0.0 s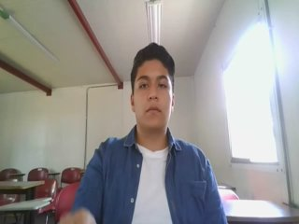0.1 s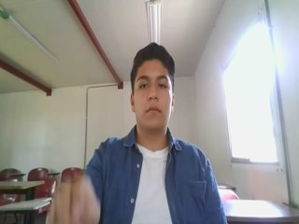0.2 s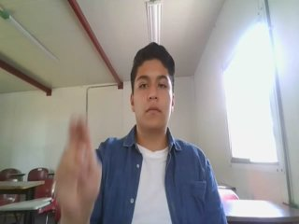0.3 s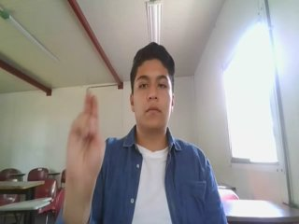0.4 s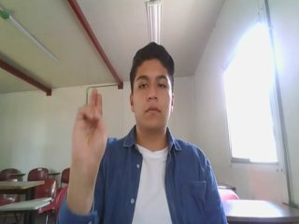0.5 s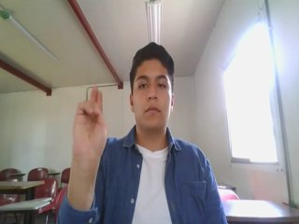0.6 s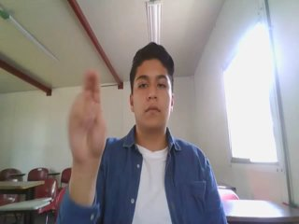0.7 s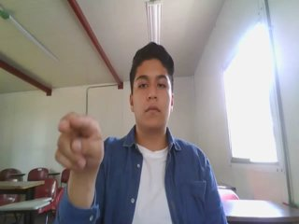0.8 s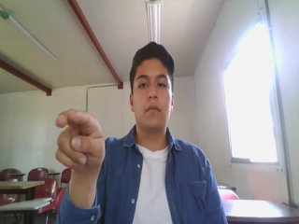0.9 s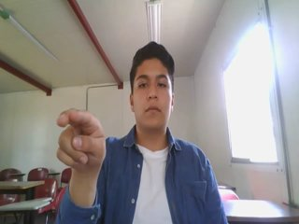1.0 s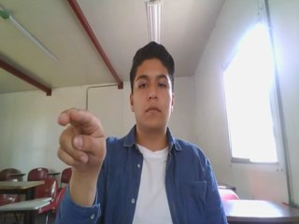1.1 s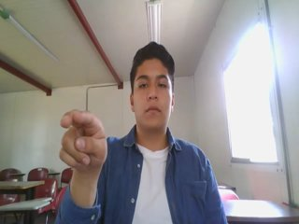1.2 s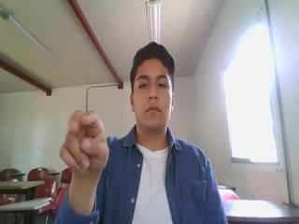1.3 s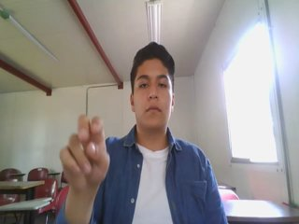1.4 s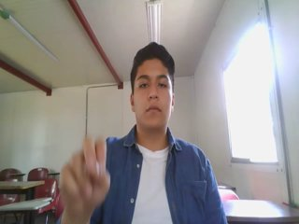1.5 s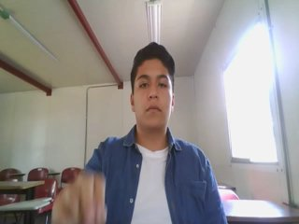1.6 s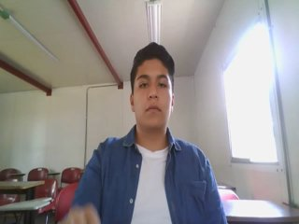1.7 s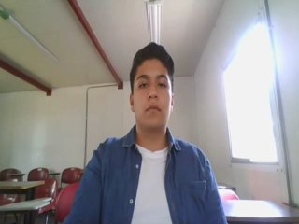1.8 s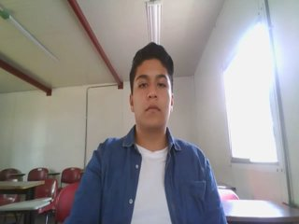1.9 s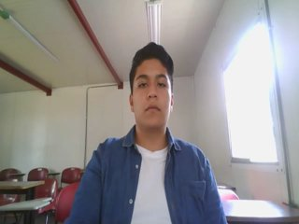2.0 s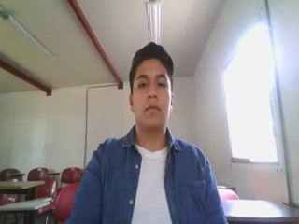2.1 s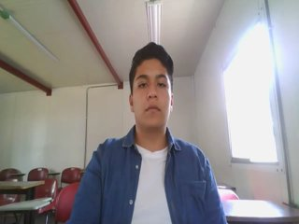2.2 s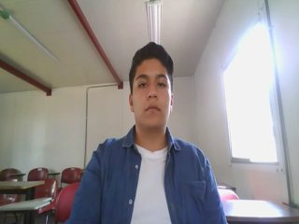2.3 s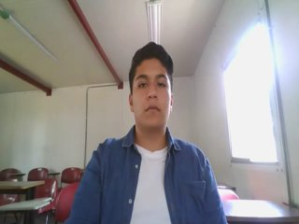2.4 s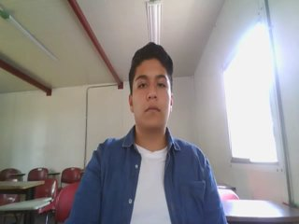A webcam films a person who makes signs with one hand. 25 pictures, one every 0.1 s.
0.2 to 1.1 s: Click with two fingers.
1.2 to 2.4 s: Non-gesture.
